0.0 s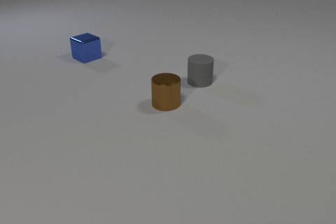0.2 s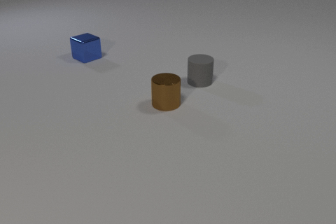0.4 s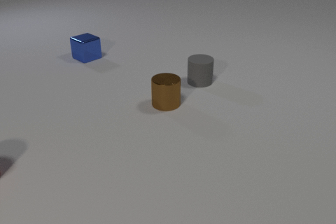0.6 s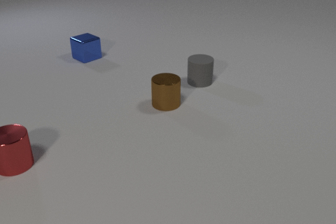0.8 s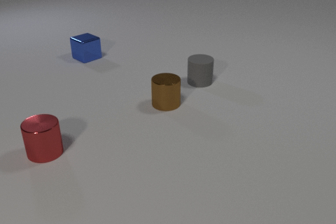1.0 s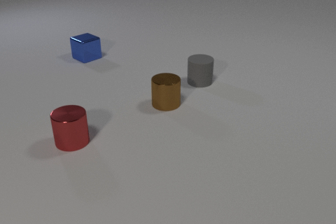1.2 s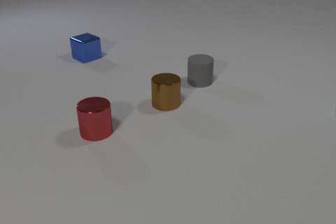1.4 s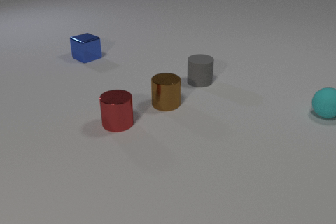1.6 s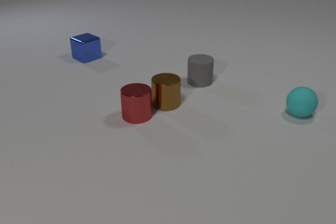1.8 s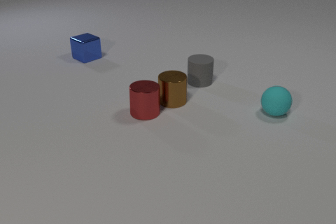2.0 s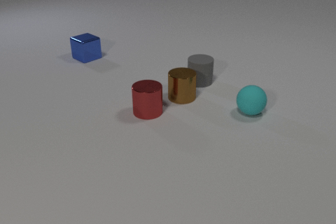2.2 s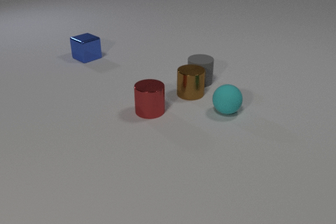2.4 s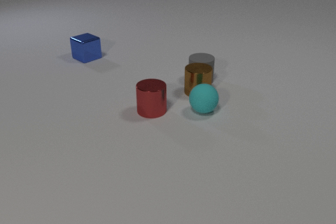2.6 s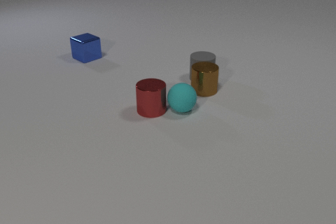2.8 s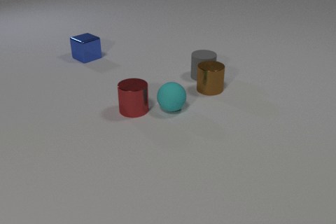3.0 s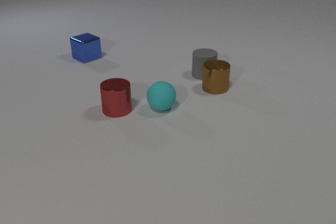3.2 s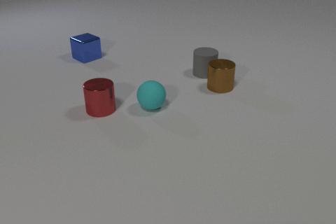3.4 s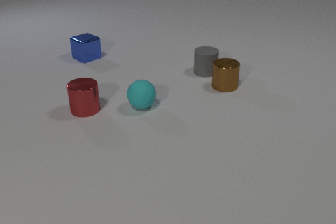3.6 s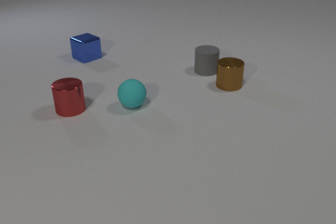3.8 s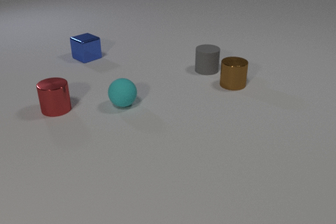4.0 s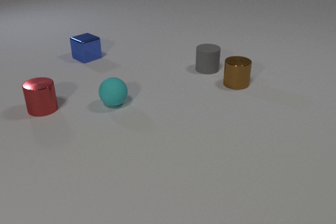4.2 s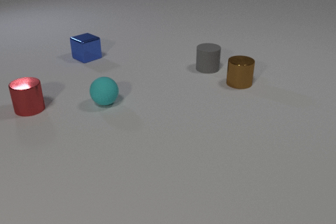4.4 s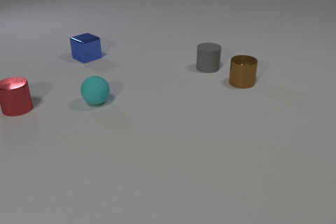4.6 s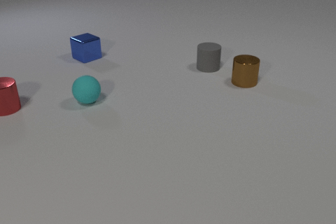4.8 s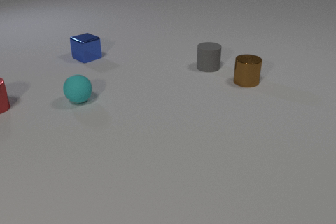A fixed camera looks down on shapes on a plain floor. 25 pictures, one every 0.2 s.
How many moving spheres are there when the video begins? 0.
What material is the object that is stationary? metal.
What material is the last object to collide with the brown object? rubber.
0.0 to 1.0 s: The red metal cylinder comes in at the left edge, slides to the right.
1.0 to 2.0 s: The red metal cylinder slides to the right and away from the camera. The brown metal cylinder slides to the right and away from the camera. The cyan rubber sphere comes in at the right edge, rolls to the left. The red metal cylinder and the brown metal cylinder collide.
2.0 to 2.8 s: The red metal cylinder slides to the left. The brown metal cylinder slides to the right and away from the camera. The gray rubber cylinder slides away from the camera. The cyan rubber sphere rolls to the left. The brown metal cylinder and the gray rubber cylinder collide. The red metal cylinder and the cyan rubber sphere collide.
2.8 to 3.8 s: The red metal cylinder slides to the left. The brown metal cylinder slides to the right and away from the camera. The gray rubber cylinder slides away from the camera. The cyan rubber sphere rolls to the left.
3.8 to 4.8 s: The red metal cylinder slides to the left. The brown metal cylinder slides to the right and away from the camera. The gray rubber cylinder slides away from the camera. The cyan rubber sphere rolls to the left.
